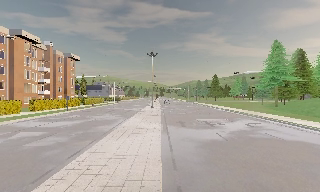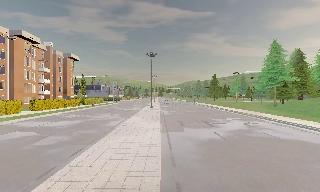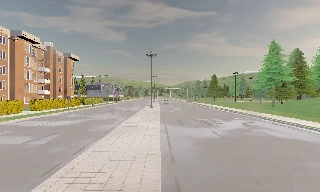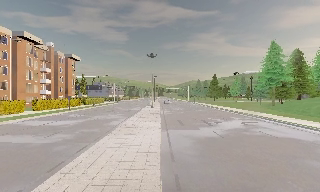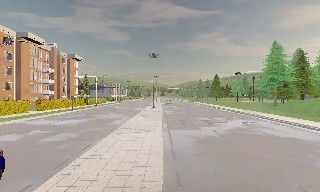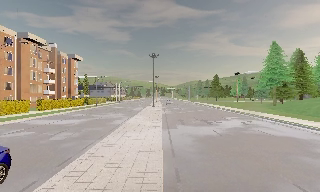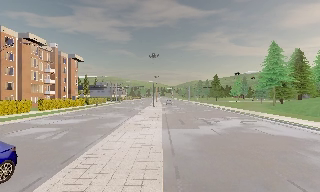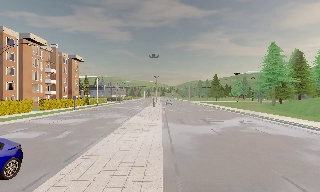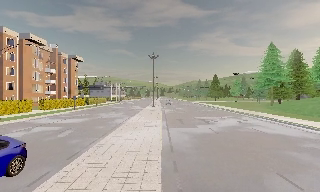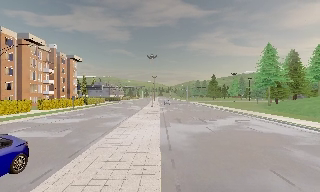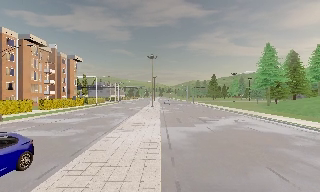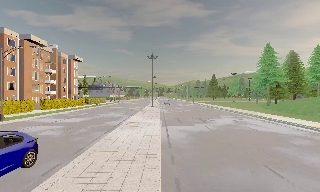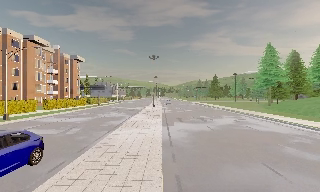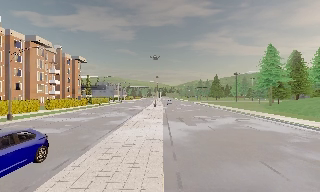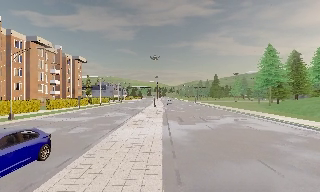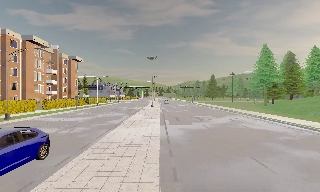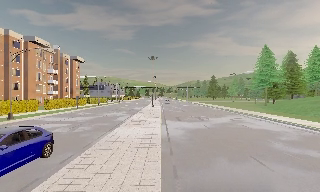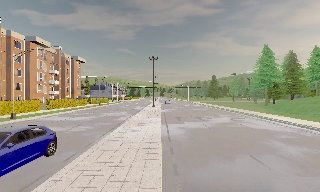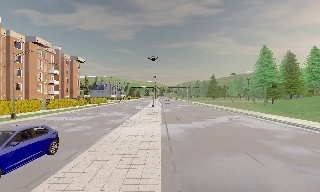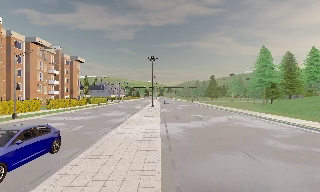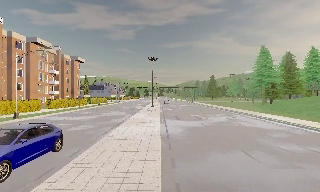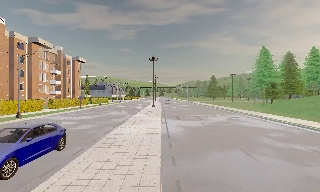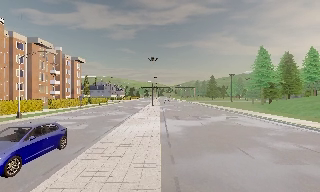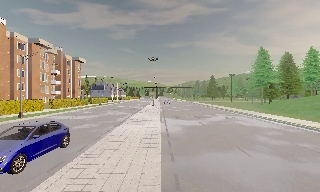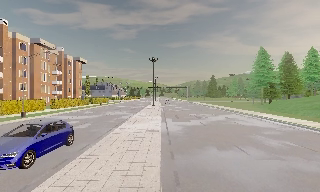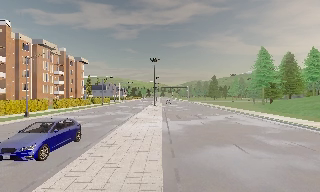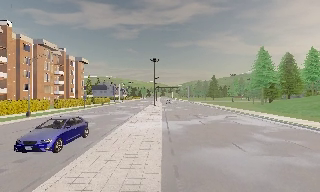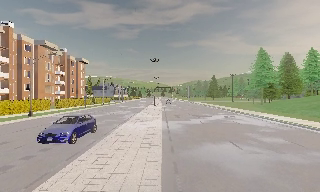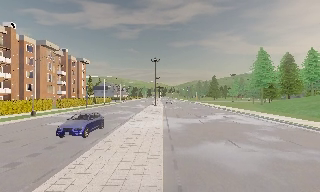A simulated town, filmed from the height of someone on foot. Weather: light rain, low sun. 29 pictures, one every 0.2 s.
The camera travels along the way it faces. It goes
backward.
0.0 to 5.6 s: The camera travels backward, about 6 m, so what stands in front gets smaller.
The film runs backward here.
